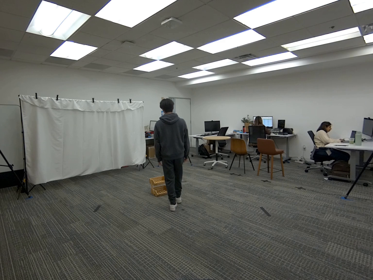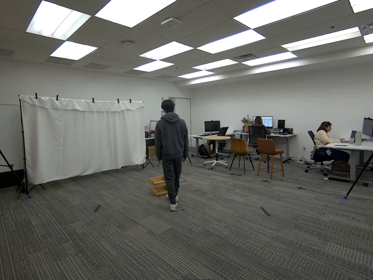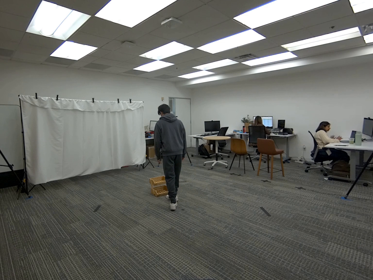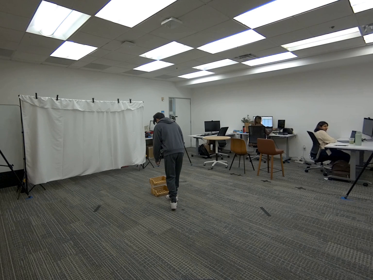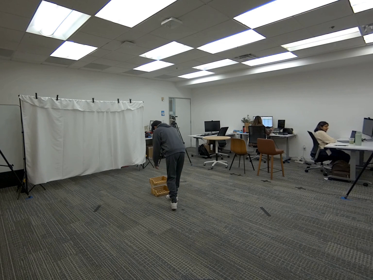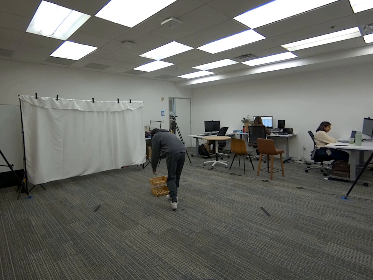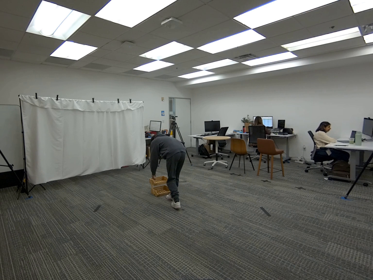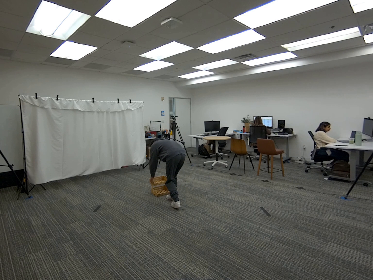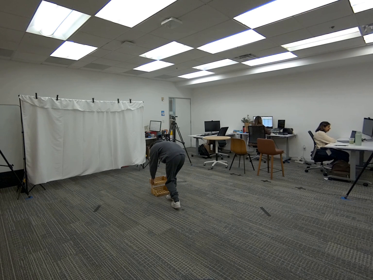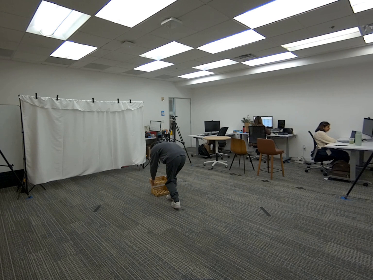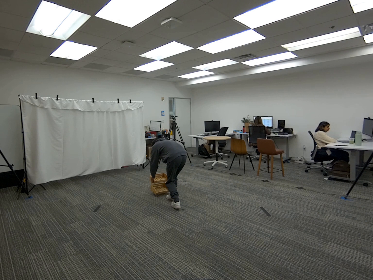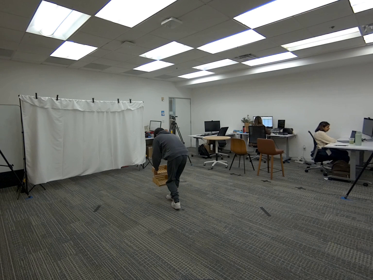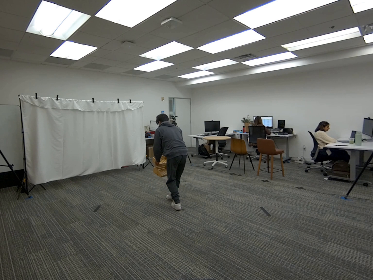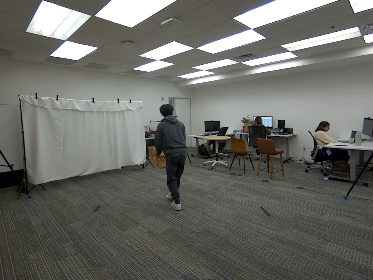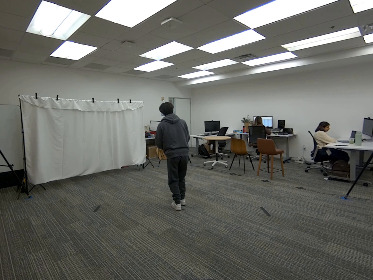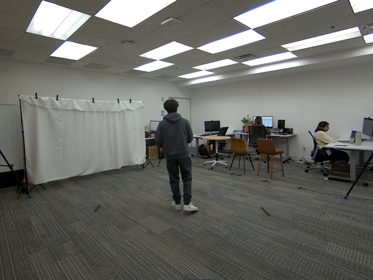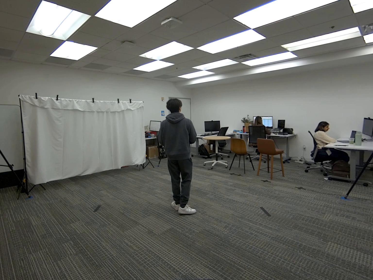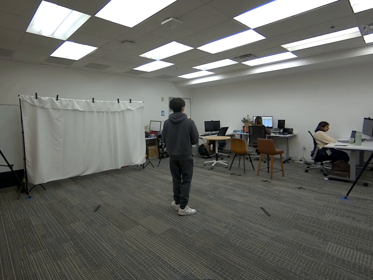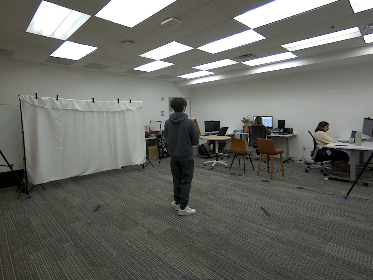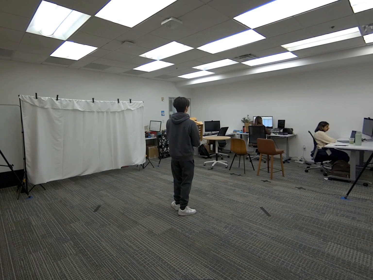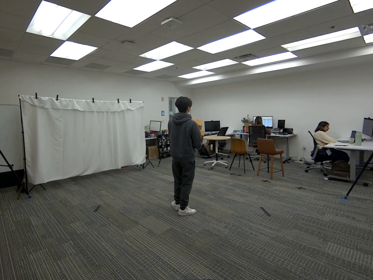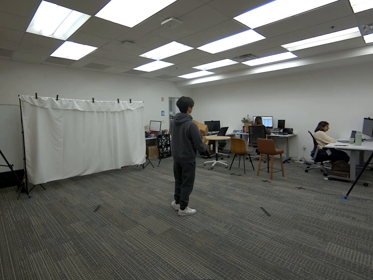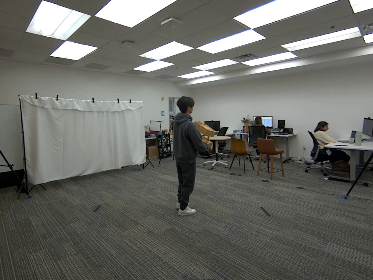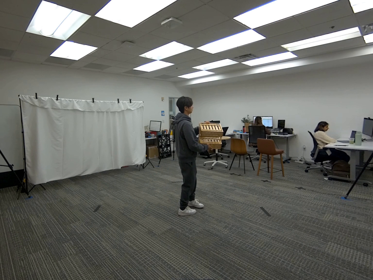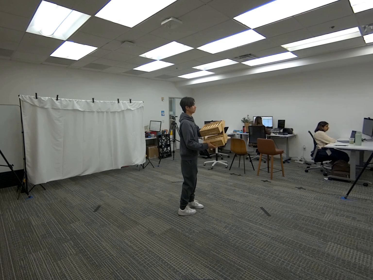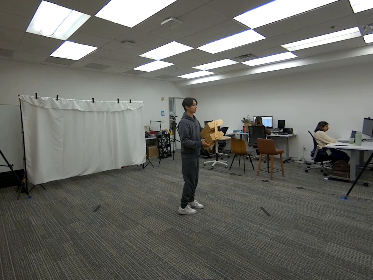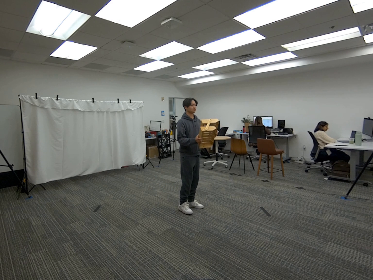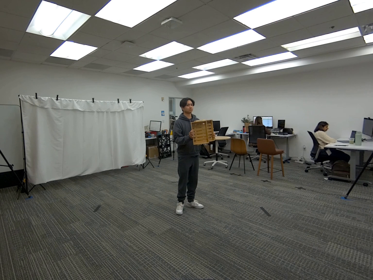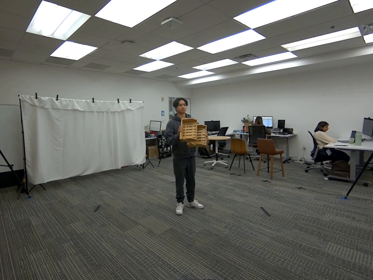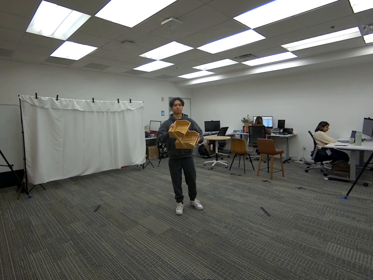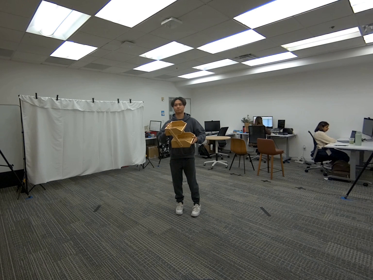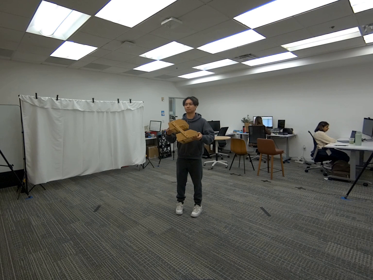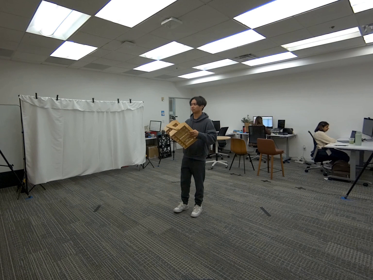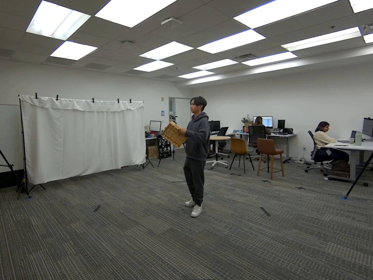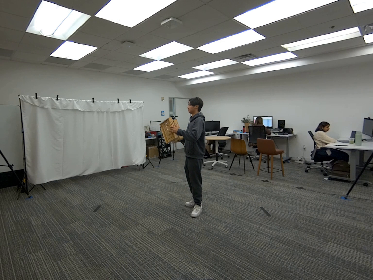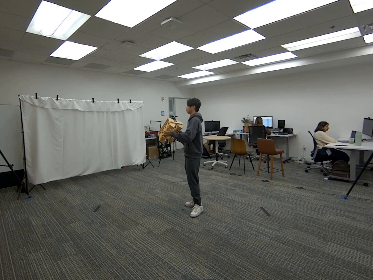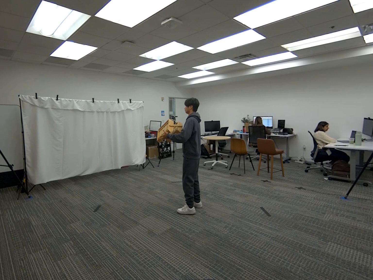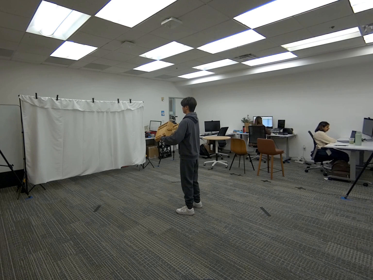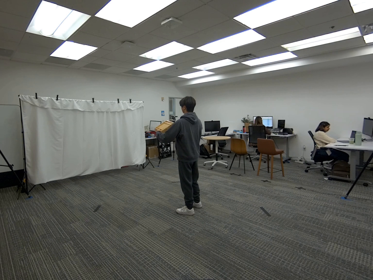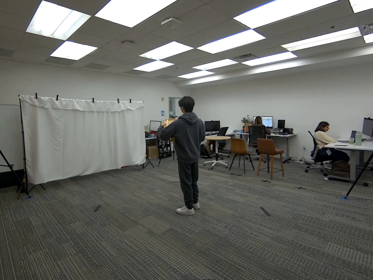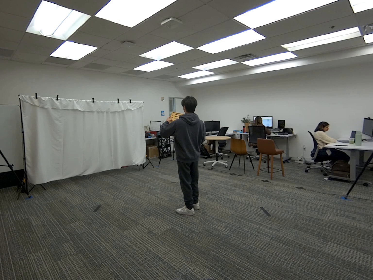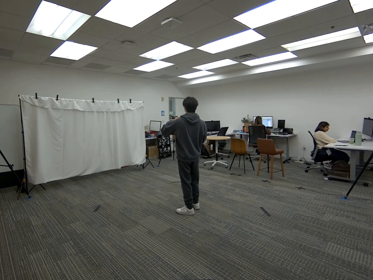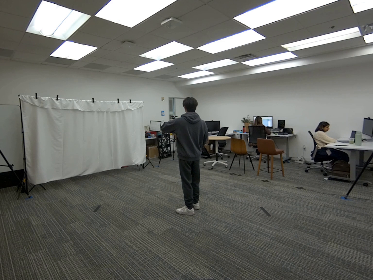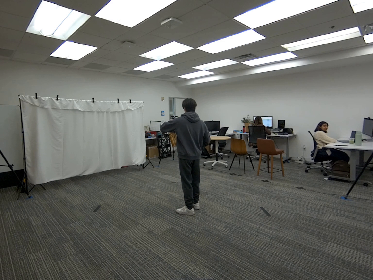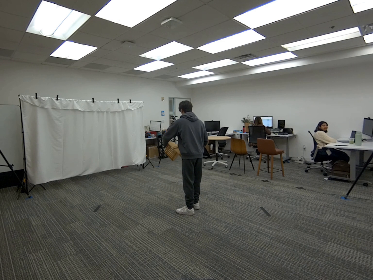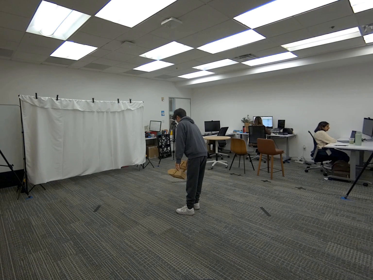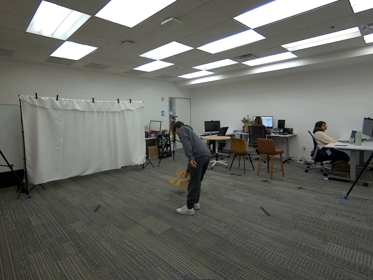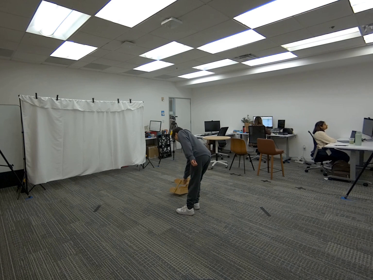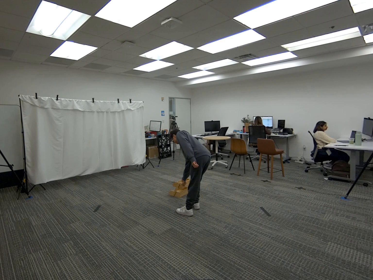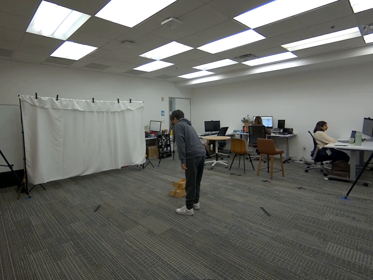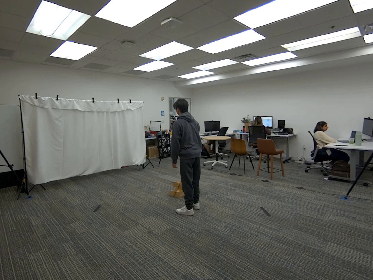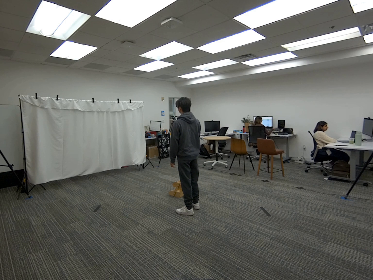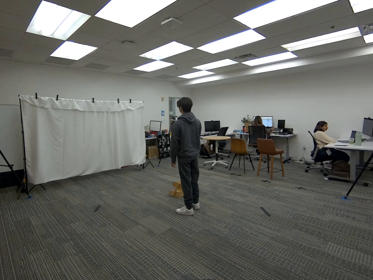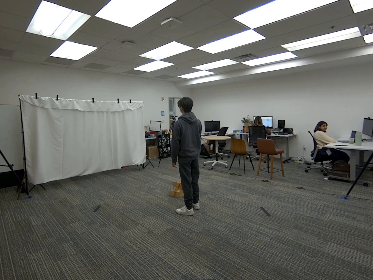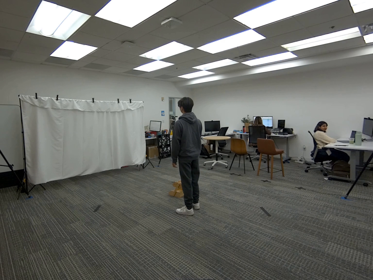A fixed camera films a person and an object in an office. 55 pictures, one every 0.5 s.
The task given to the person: Walk over to the wooden crate. Pick up the wooden crate with both hands. Rotate yourself and the wooden crate so that all four cameras have a visual on the crate. Place the wooden crate on the ground when finished.
